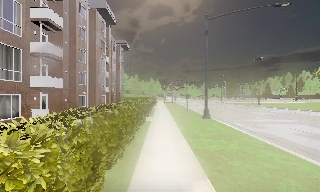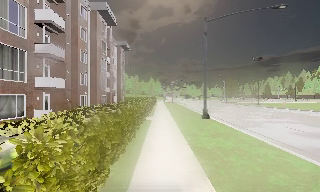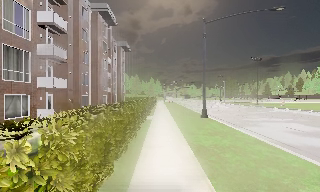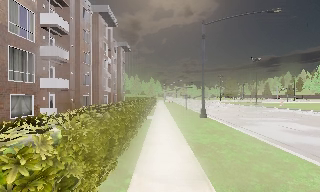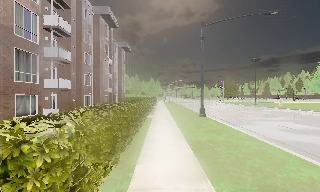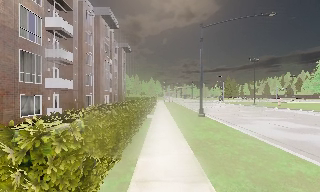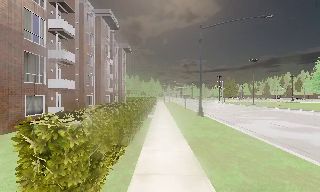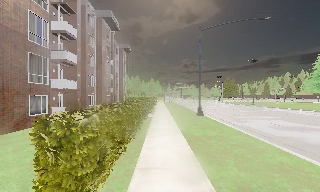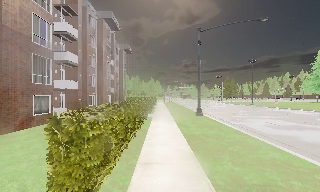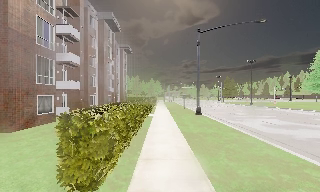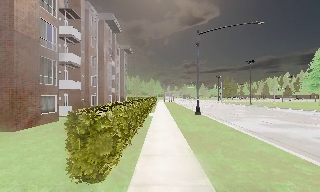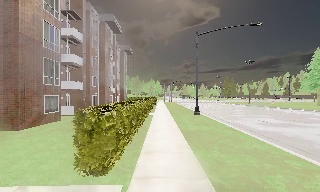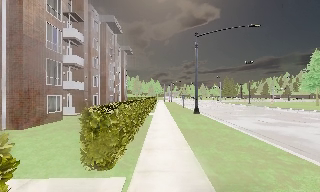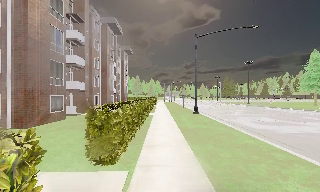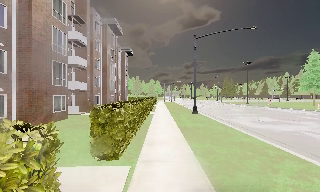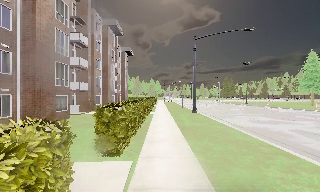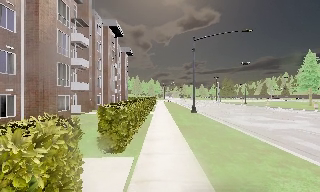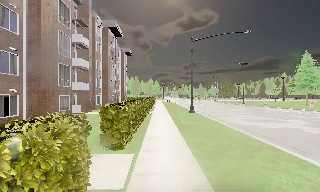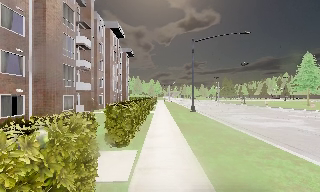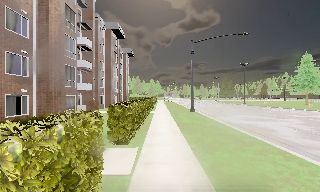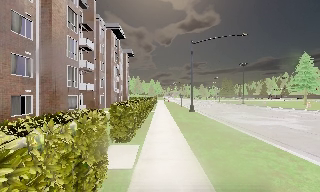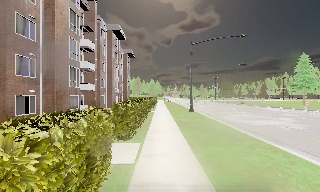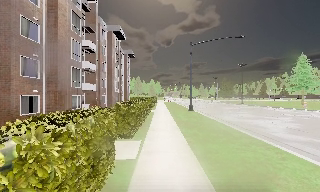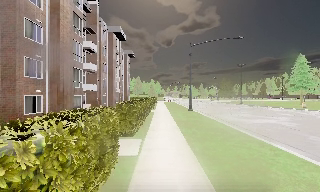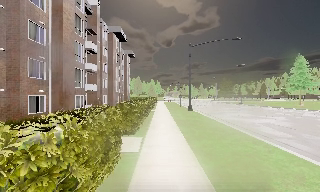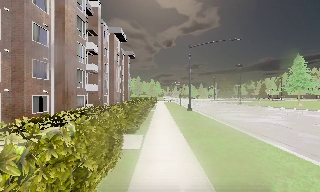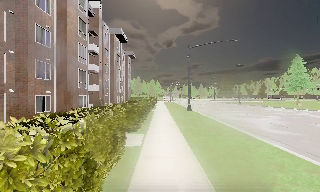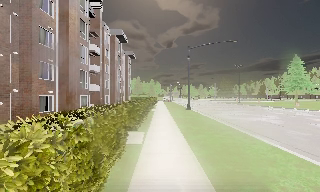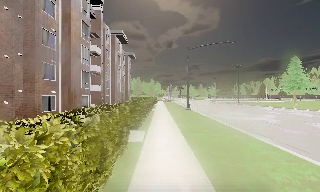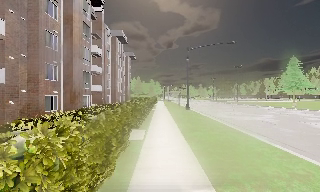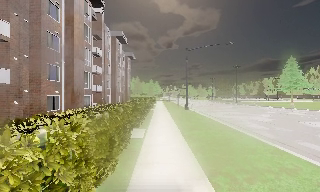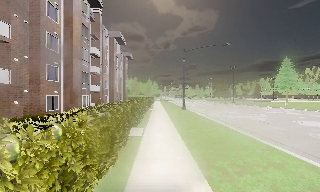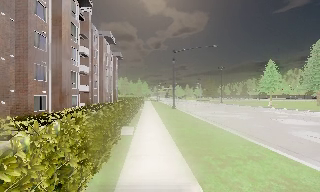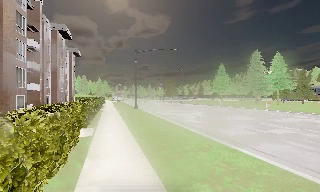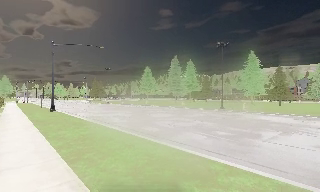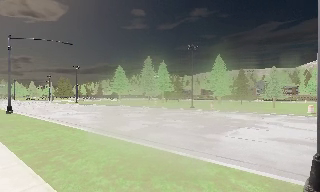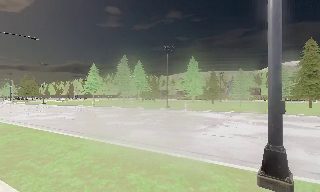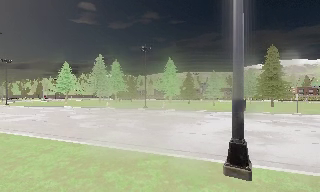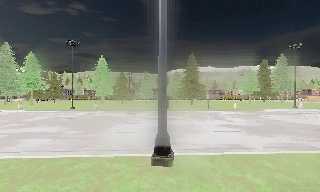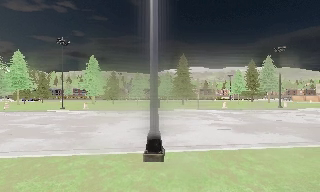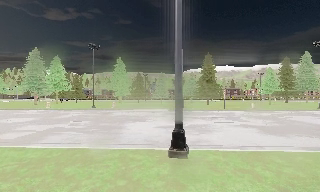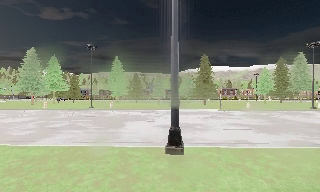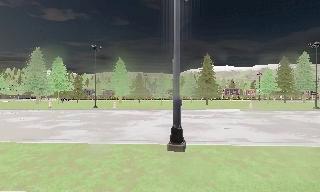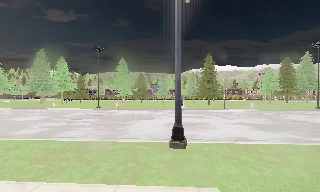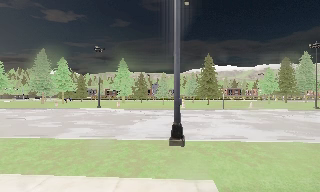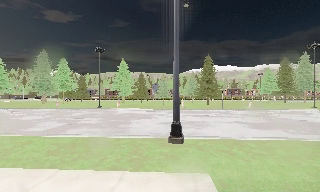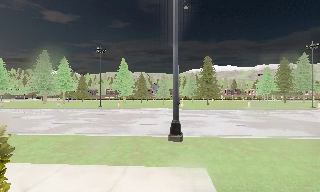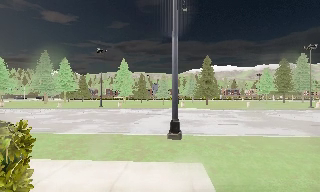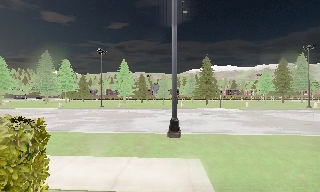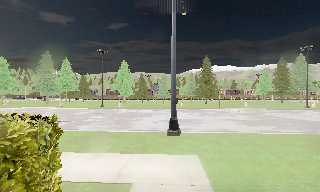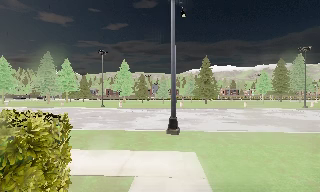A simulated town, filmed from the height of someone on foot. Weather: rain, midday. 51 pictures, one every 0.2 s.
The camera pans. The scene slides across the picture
to the left.
The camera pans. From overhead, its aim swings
clockwise.
0.0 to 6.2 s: The camera travels backward, about 11 m, so what stands in front gets smaller.
6.2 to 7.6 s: The camera pans to its right, which is clockwise from overhead, by about 90 degrees. It travels backward, about 2 m.
7.6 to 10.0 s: The camera travels backward, about 4.5 m, so what stands in front gets smaller.
The film runs backward here.
